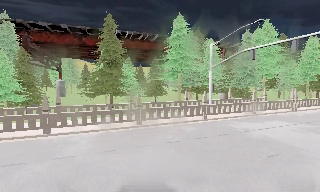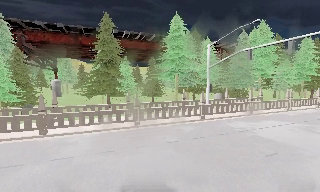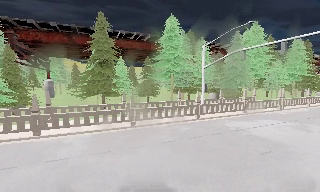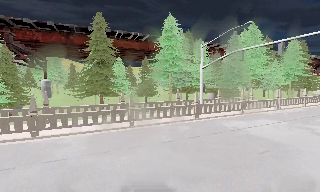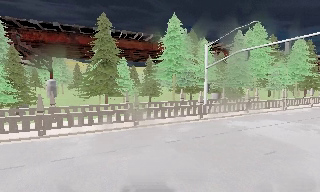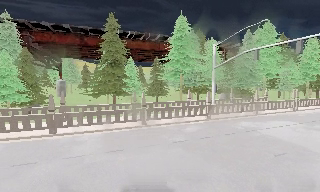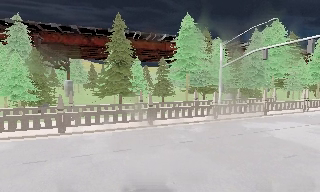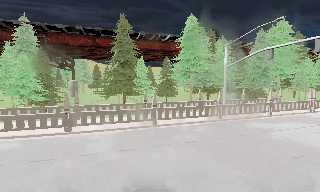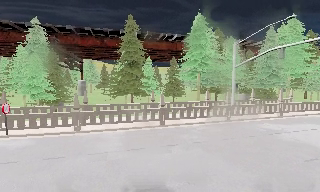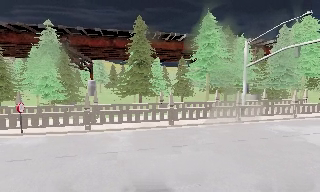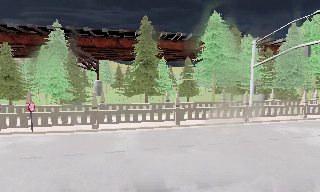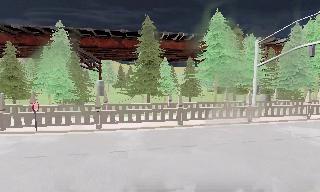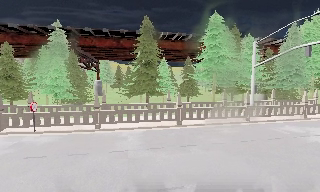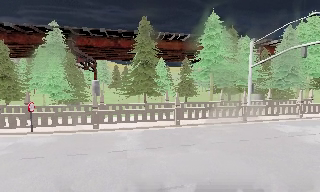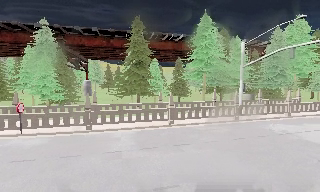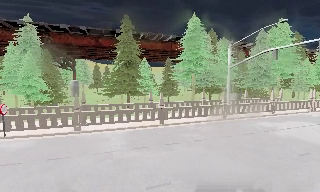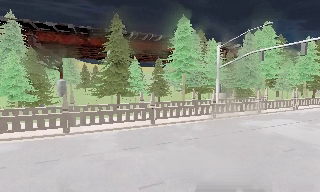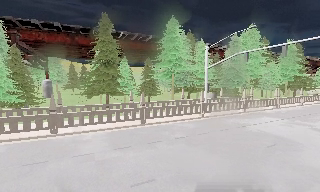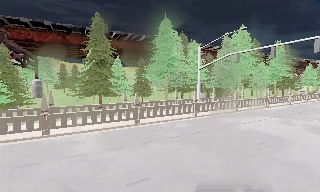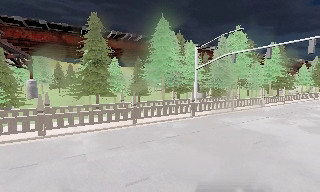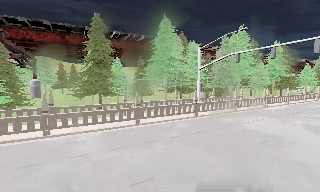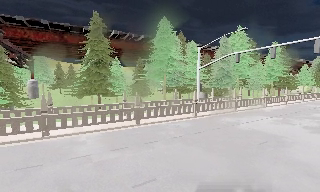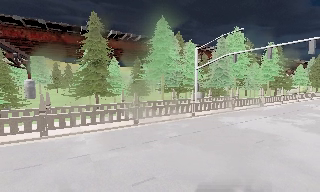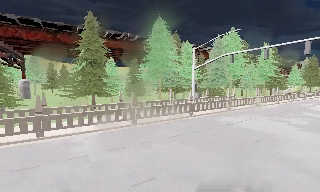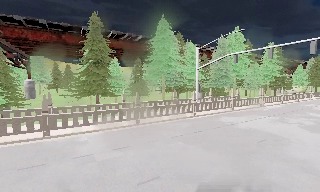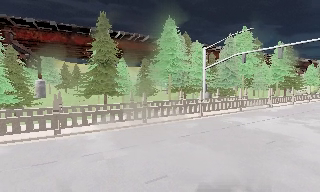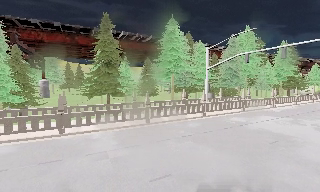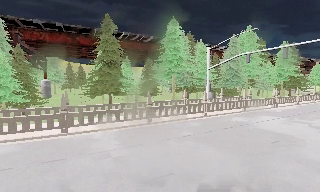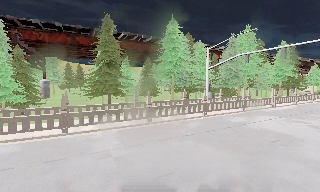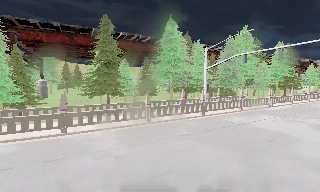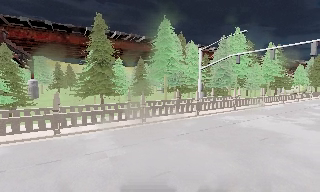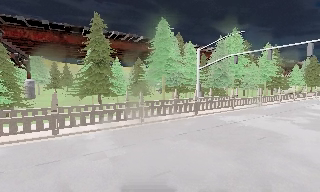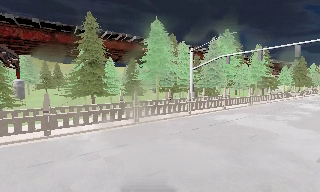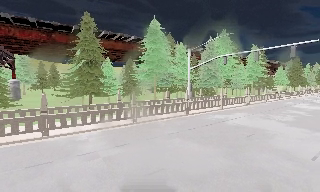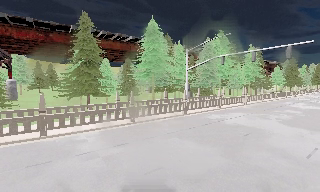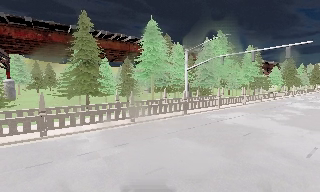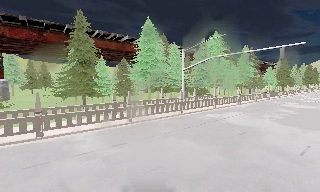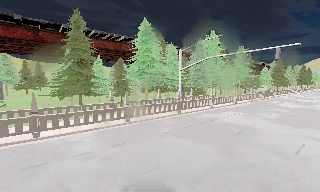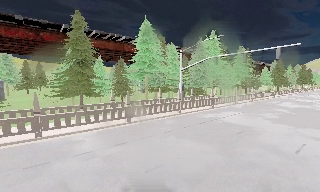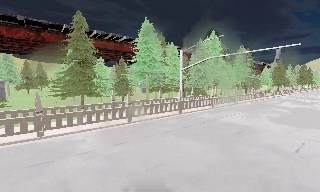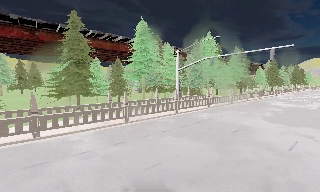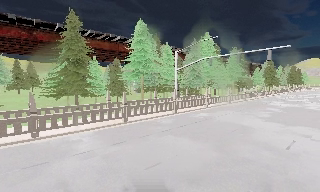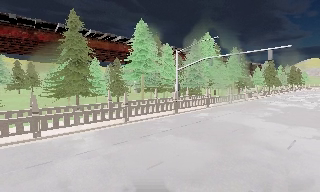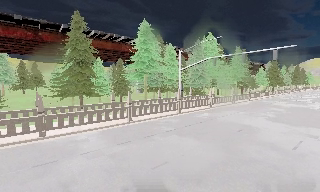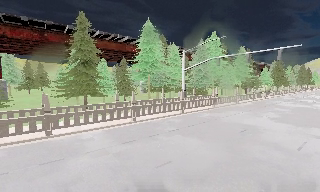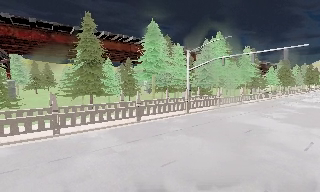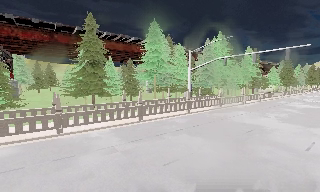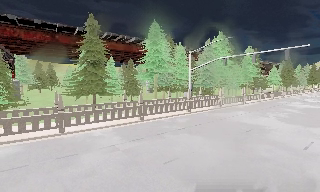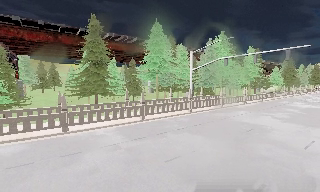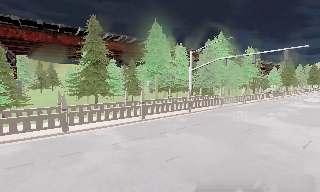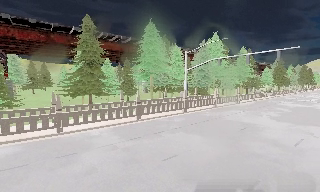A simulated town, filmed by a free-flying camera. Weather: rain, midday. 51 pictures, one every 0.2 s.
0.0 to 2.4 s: The camera travels to its left, about 1 m, so close, fixed things drift to the right.
2.4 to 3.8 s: The scene slides to the left, as the camera pans about 20 degrees to its right. It travels to its left, about 0.5 m.
3.8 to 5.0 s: The camera travels to its left, about 0.5 m, so close, fixed things drift to the right.
5.0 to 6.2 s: The camera shifts only a little, or ends up much as it began.
6.2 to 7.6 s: The camera travels to its left, about 0.5 m.
7.6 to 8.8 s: The camera shifts only a little, or ends up much as it began.
8.8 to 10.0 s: The camera travels backward, about 0.5 m, so what stands in front gets smaller.
The film runs forward here.
